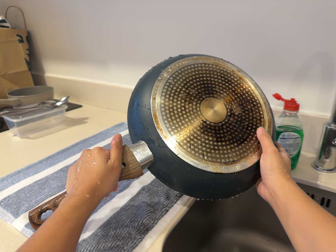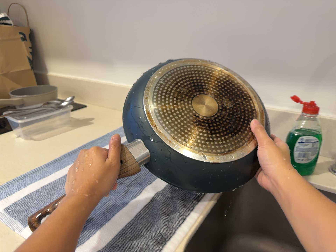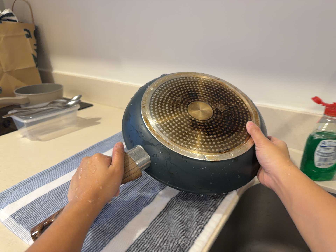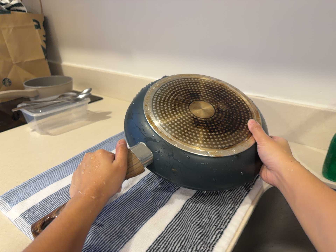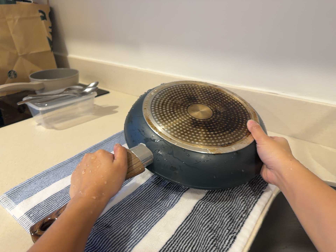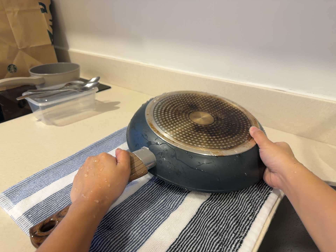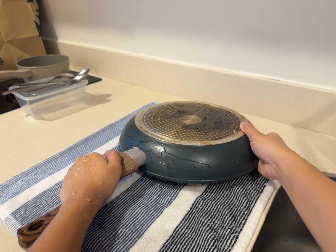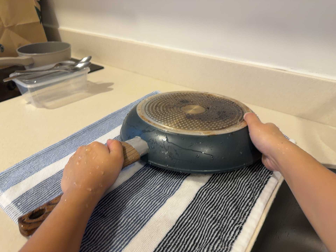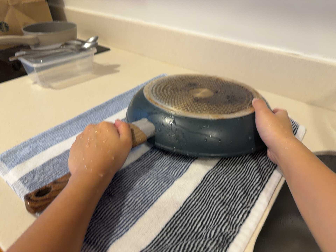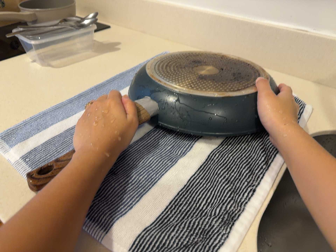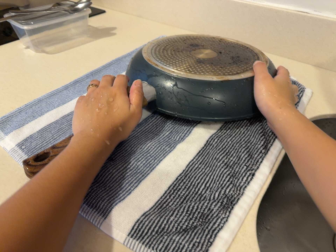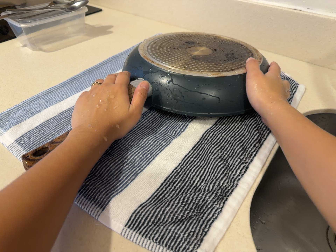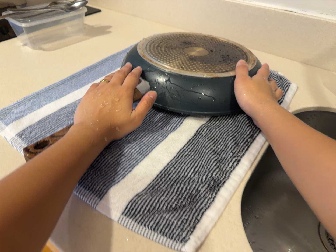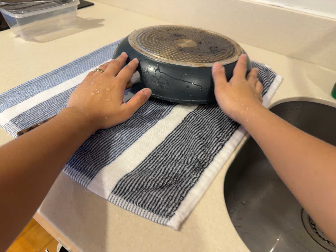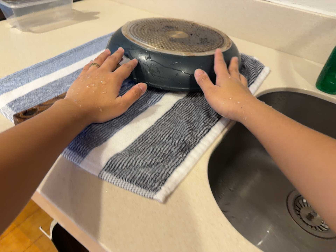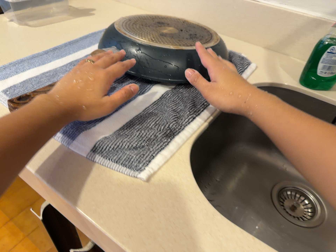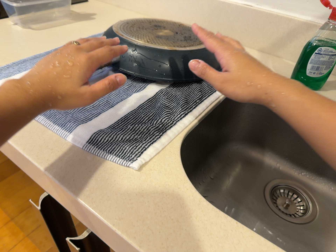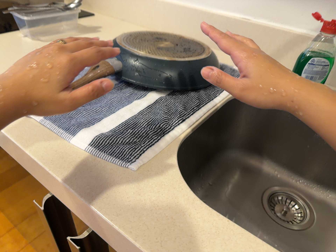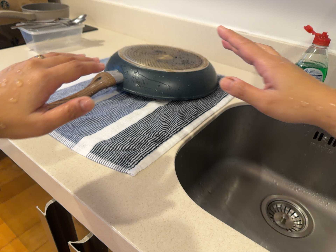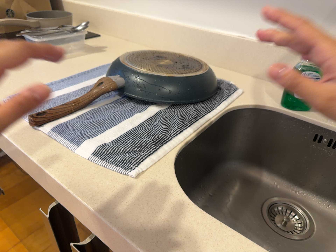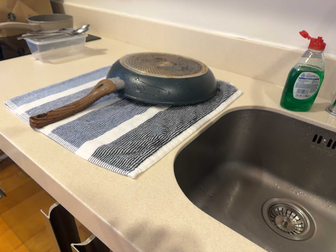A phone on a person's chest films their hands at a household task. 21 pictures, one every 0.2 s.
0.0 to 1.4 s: The camera travels forward and to its left, about 16 cm, so what stands in front looms larger. Its aim tips toward the bottom of its view by about 10 degrees, and the scene shifts upward.
1.4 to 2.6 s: The camera's aim tips toward the bottom of its view by about 10 degrees, and the scene shifts upward.
2.6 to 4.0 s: The camera travels backward, toward the bottom of its view and to its right, about 14 cm, so what stands in front gets smaller. Its aim tips toward the top of its view by about 10 degrees.
The film runs forward here.
